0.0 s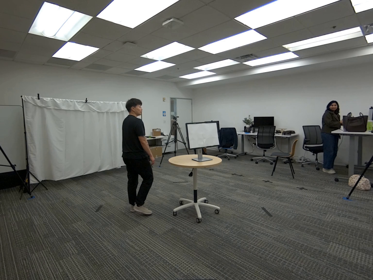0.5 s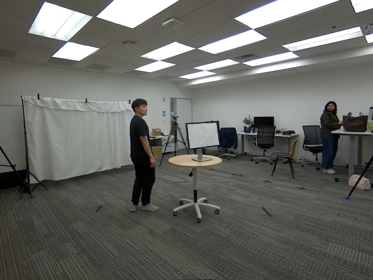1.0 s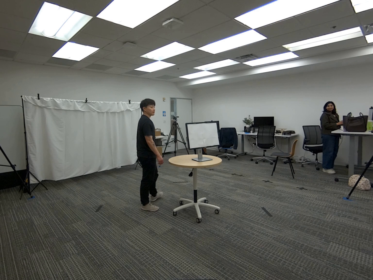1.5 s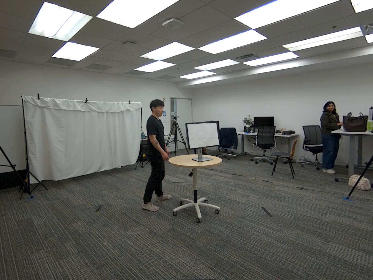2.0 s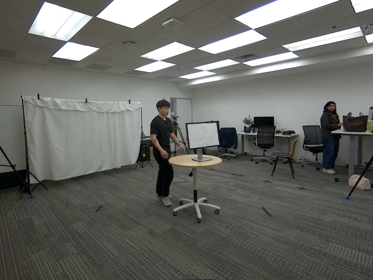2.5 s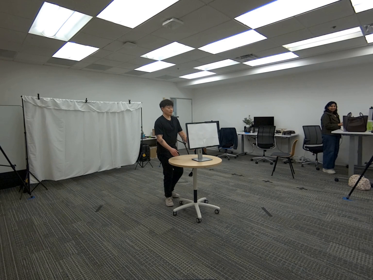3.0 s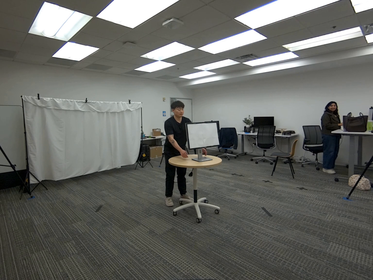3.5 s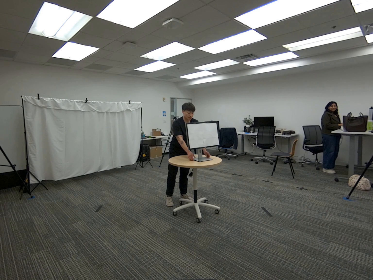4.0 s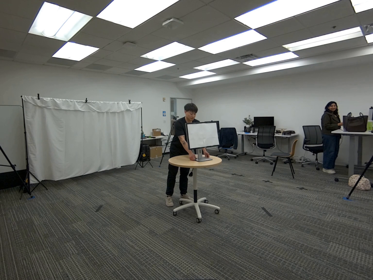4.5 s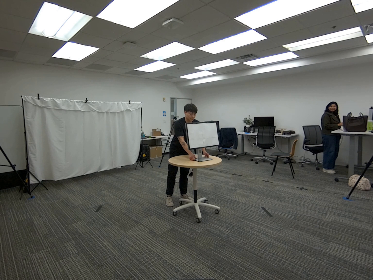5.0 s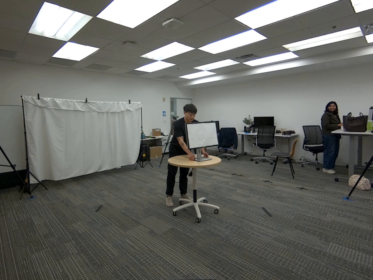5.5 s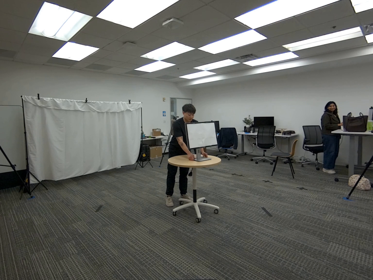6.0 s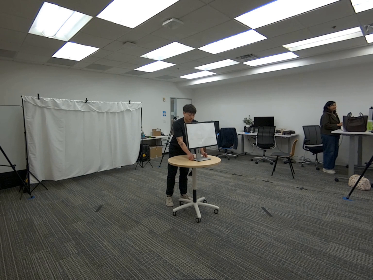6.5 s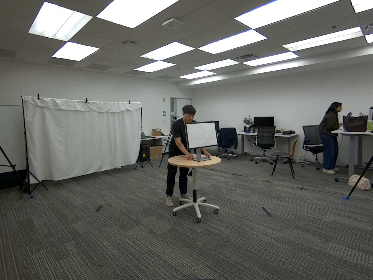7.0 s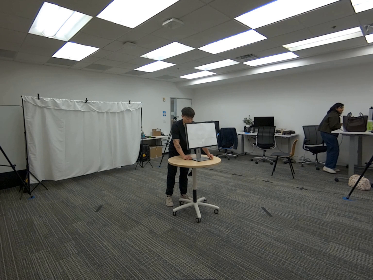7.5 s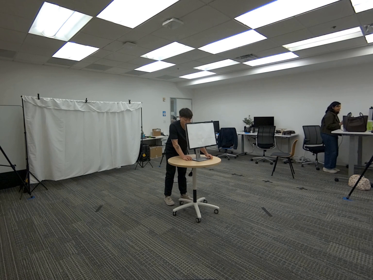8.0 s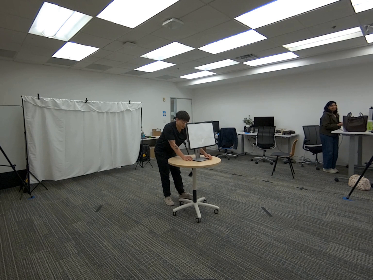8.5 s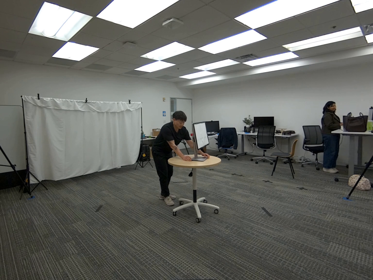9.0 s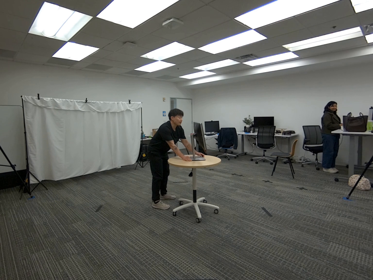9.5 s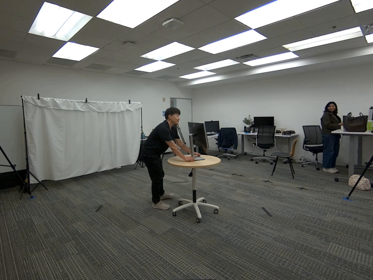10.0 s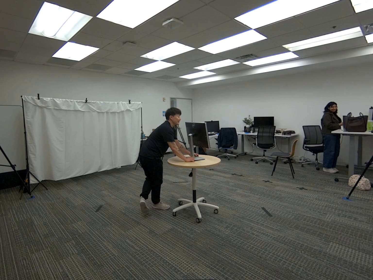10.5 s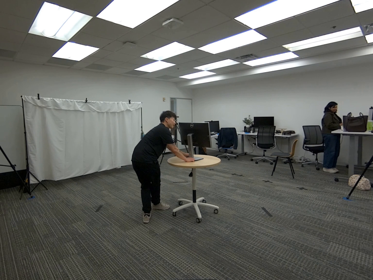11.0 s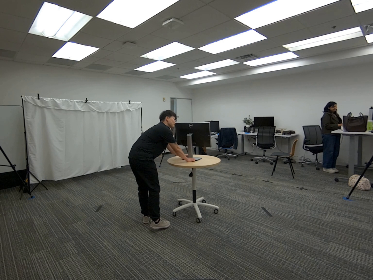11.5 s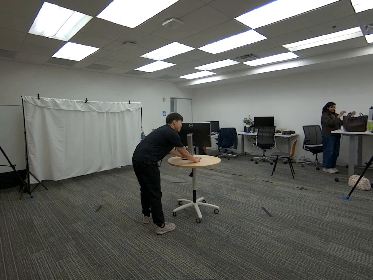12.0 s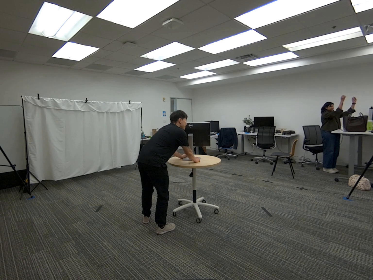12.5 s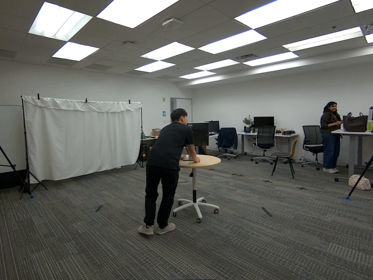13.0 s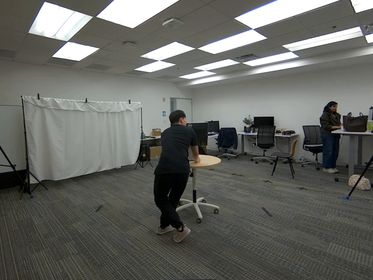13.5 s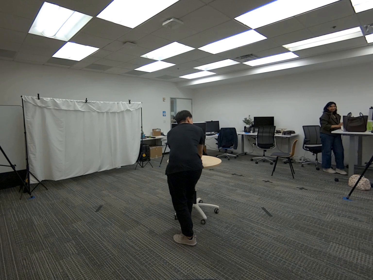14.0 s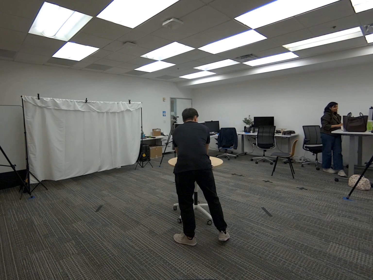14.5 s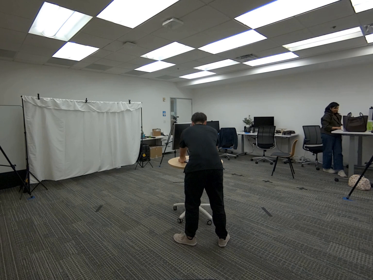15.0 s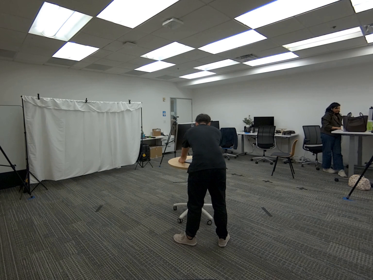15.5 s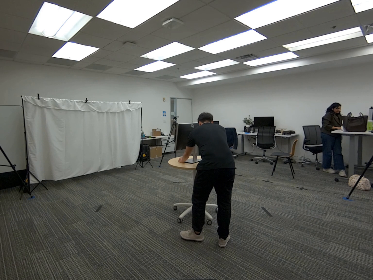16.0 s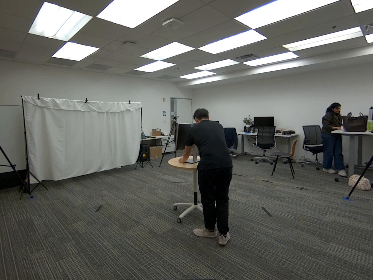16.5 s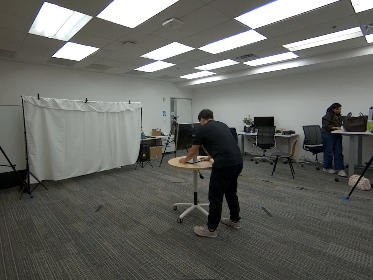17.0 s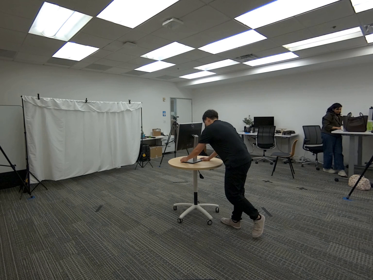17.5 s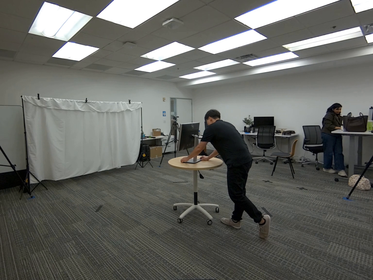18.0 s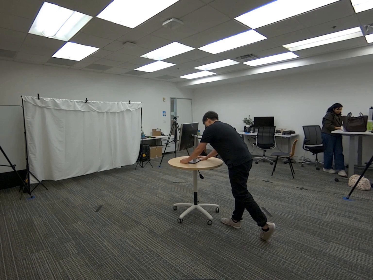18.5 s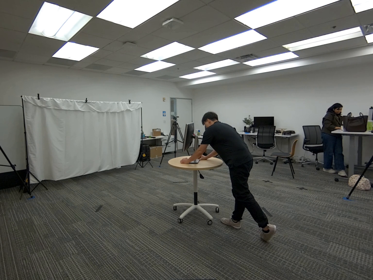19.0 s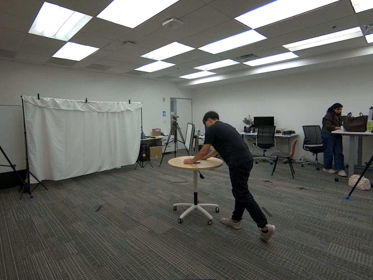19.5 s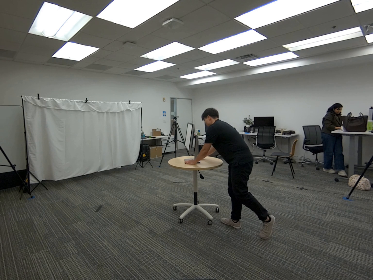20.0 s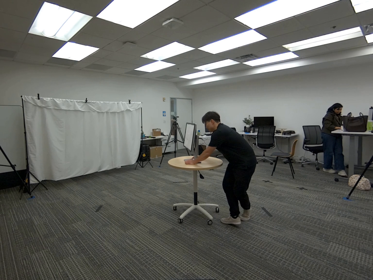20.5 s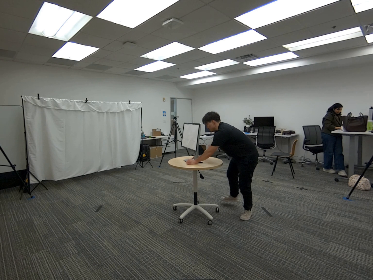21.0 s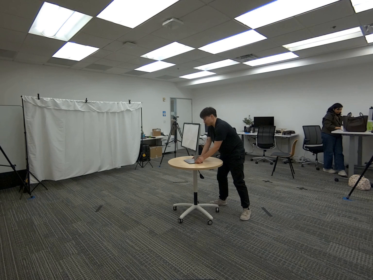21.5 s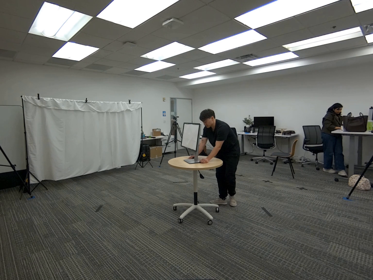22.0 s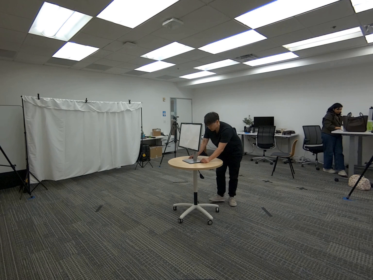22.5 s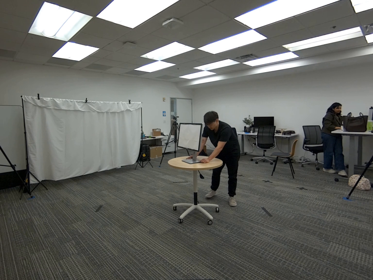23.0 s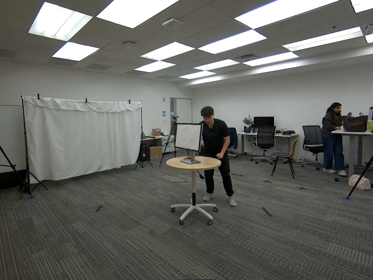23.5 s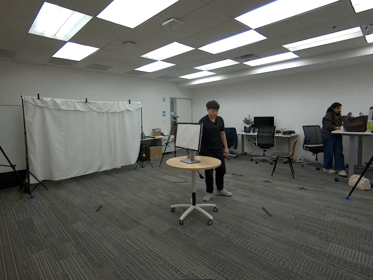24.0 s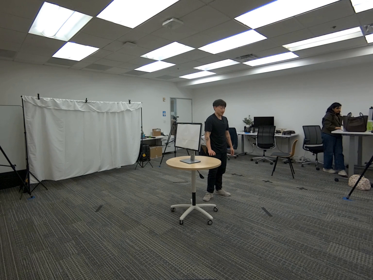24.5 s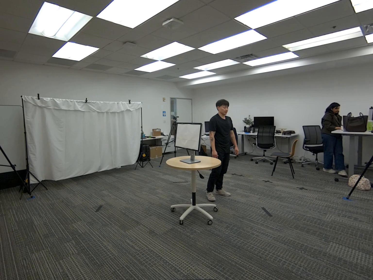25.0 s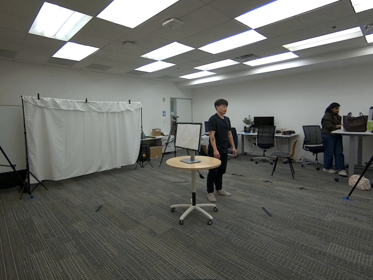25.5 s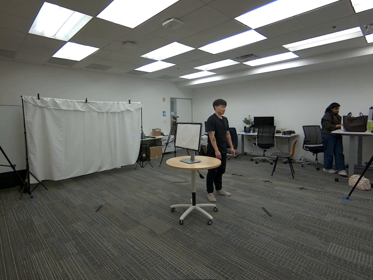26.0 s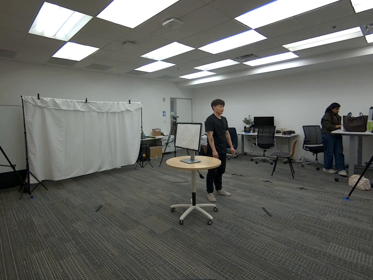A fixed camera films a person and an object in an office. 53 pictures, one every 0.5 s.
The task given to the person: Walk over to the monitor on the round table. Using only the base of the monitor, rotate and reposition the monitor around the surface of the table without touching or moving the screen itself. When finished, leave the monitor resting on top of the table.
